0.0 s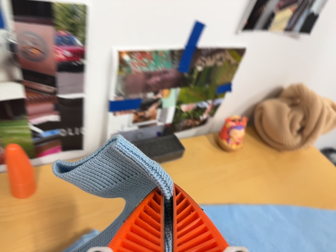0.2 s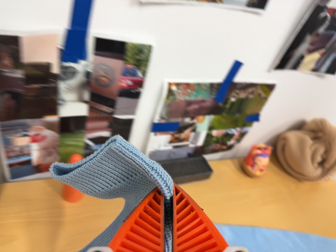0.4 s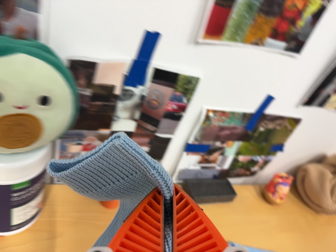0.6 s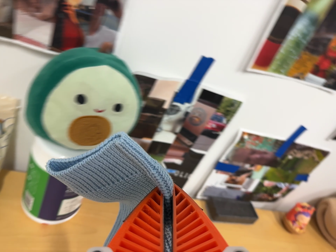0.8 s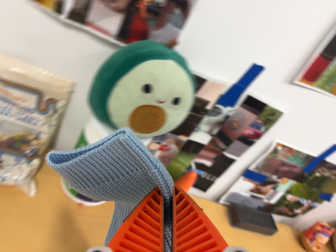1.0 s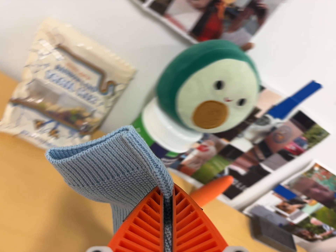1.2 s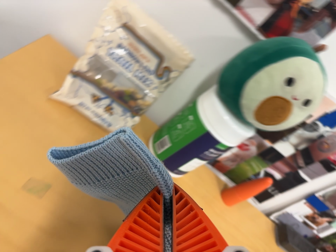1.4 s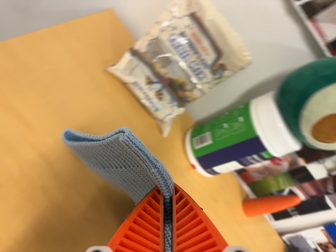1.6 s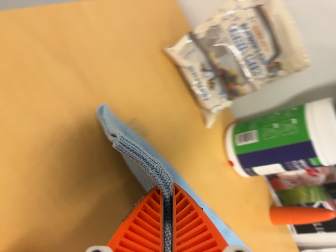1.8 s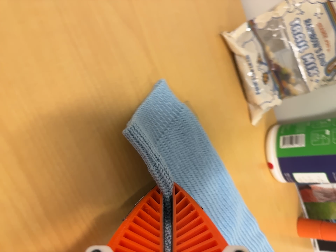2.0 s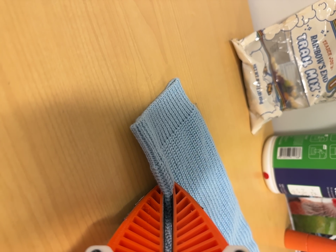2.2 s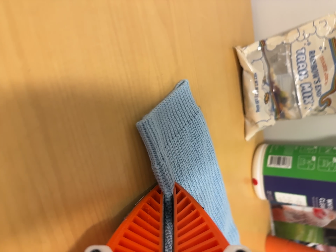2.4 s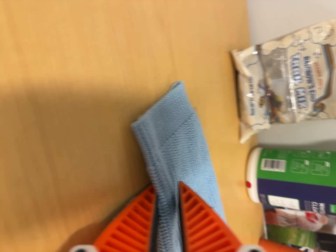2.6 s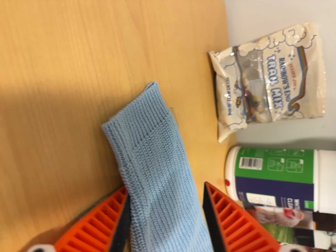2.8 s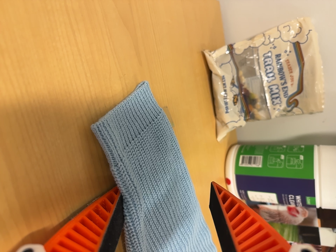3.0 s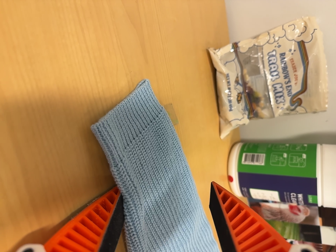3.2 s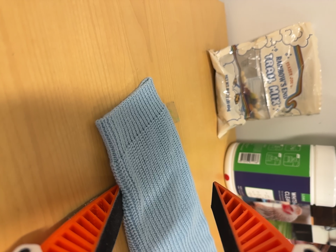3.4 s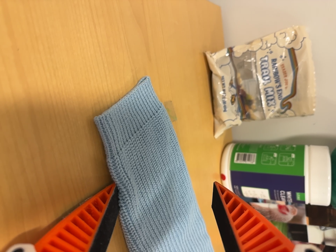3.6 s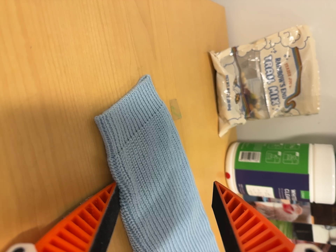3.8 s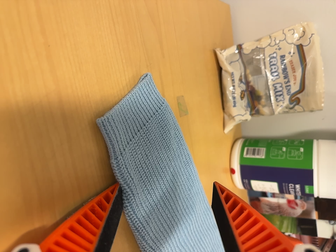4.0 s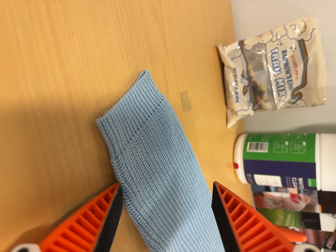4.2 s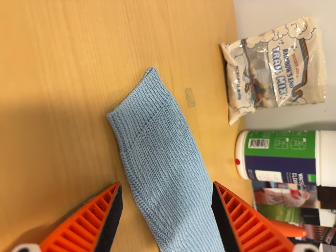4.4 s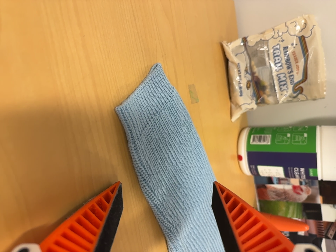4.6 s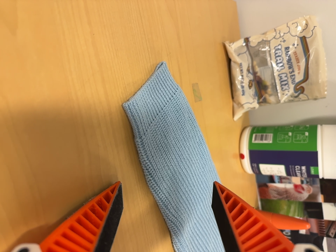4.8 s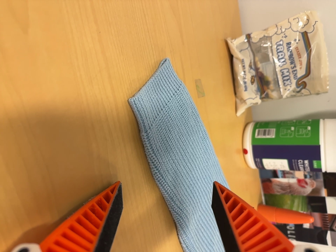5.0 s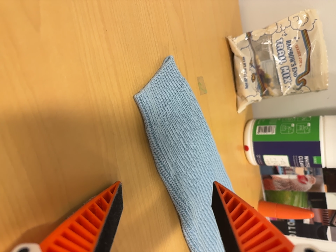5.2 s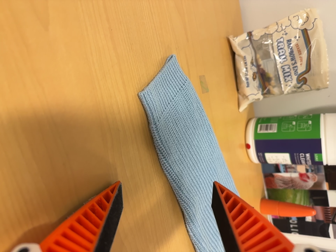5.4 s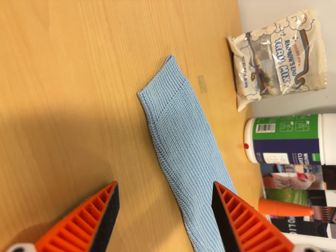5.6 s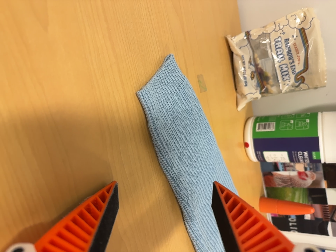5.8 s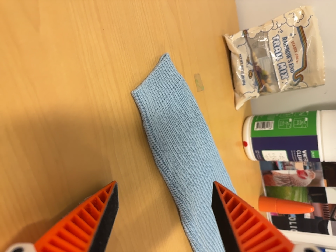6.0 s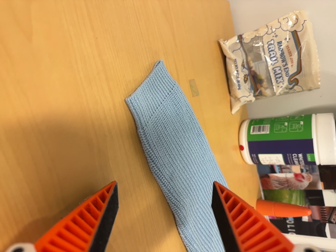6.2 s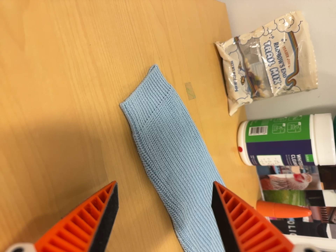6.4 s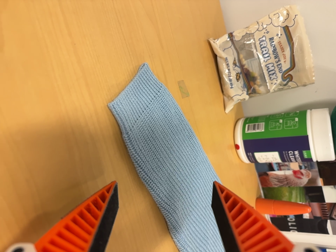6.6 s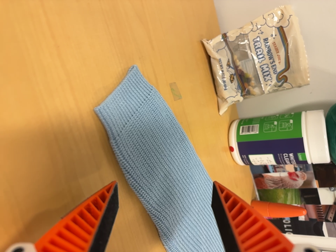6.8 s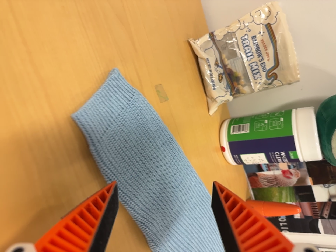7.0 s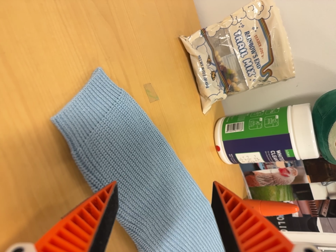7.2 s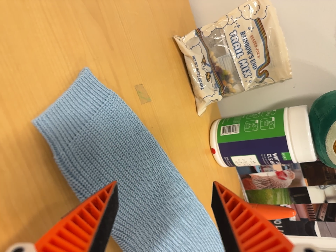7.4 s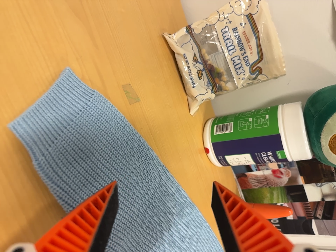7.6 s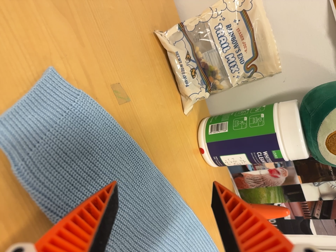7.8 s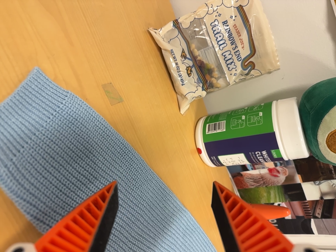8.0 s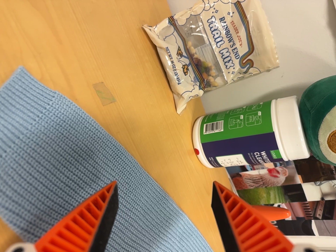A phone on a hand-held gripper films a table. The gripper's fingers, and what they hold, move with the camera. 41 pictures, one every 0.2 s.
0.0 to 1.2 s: The camera swings to its left by about 15 degrees, and the scene slides to the right. It travels to its left and backward, about 36 cm, so close, fixed things drift to the right. Its aim tips toward the top of its view by about 15 degrees, and the scene shifts downward. It rolls about its line of sight by about 45 degrees, and the scene rotates clockwise.
1.2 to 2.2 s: The camera travels to its left, about 22 cm, so close, fixed things drift to the right. It rolls about its line of sight by about 40 degrees, and the scene rotates clockwise.
2.2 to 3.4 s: The camera shifts only a little, or ends up much as it began.
3.4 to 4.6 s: The camera travels backward, about 6 cm, so what stands in front gets smaller.
4.6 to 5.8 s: The camera shifts only a little, or ends up much as it began.
5.8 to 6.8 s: The camera travels to its right, about 6 cm, so close, fixed things drift to the left.
6.8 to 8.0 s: The camera travels forward and to its right, about 9 cm, so what stands in front looms larger.
The film runs backward here.
